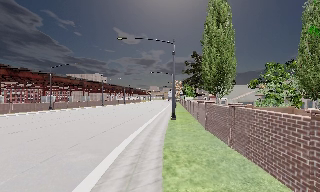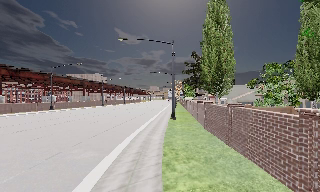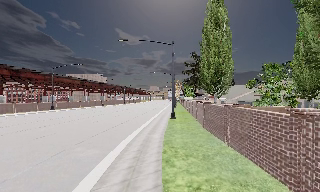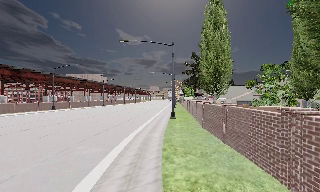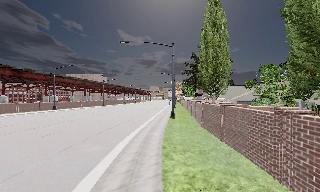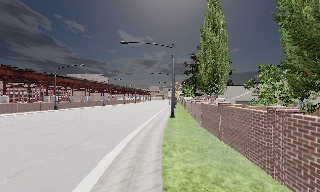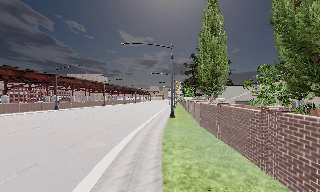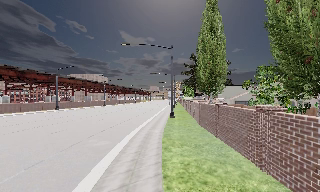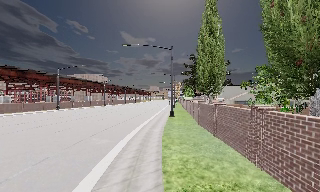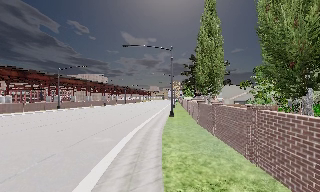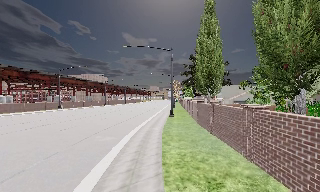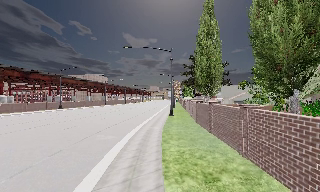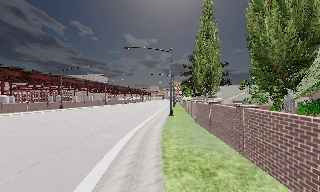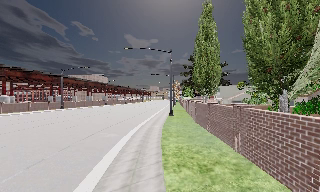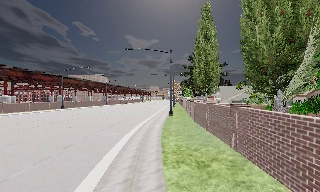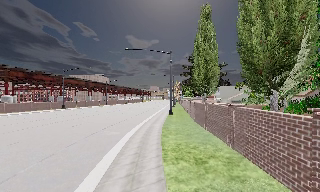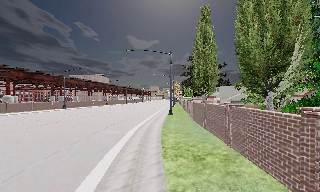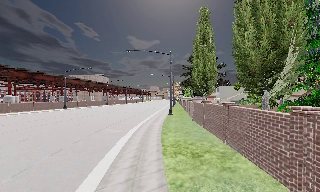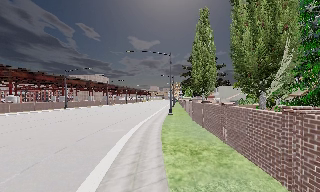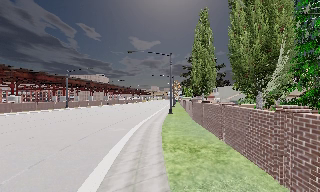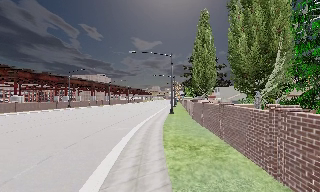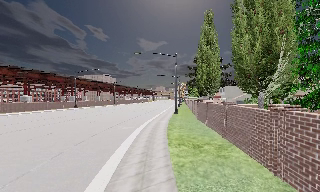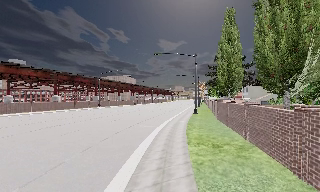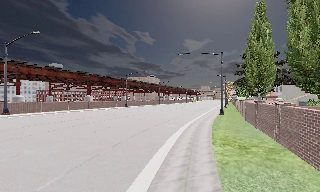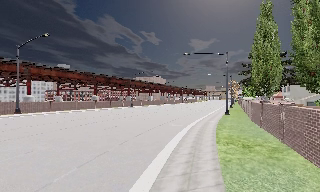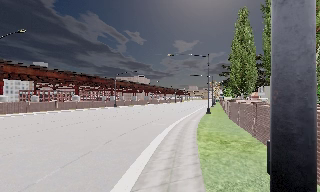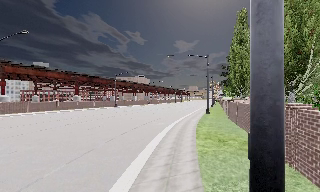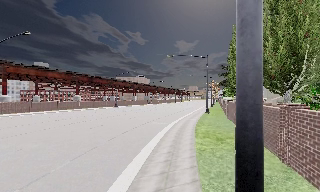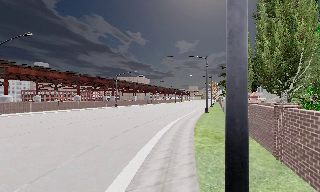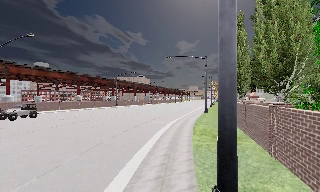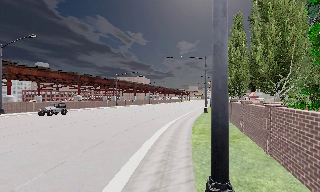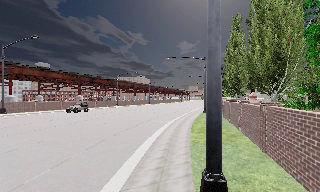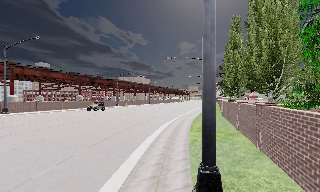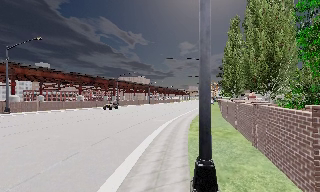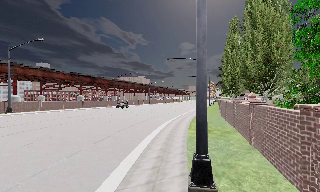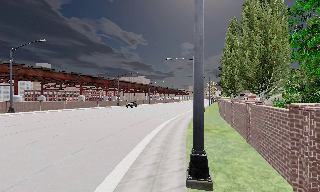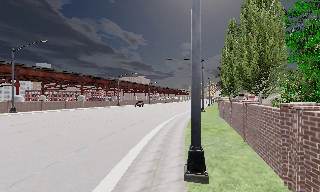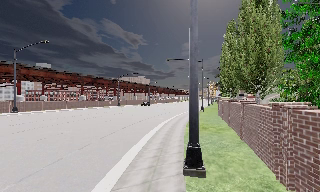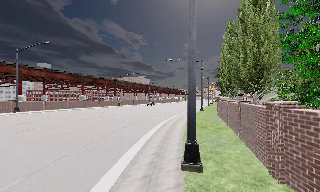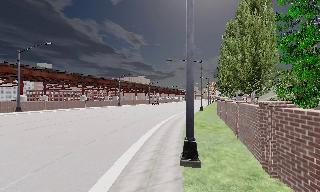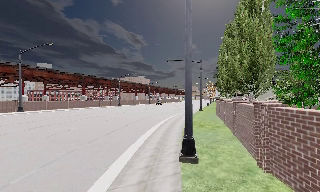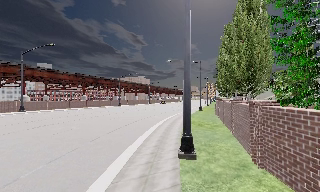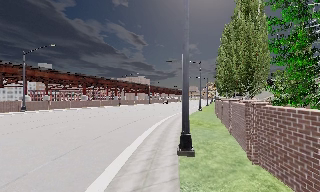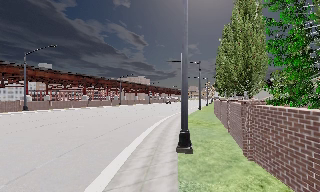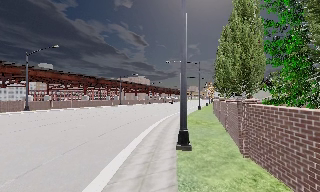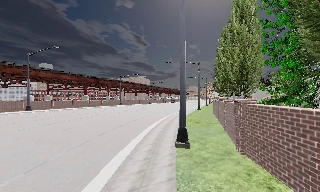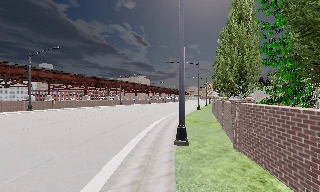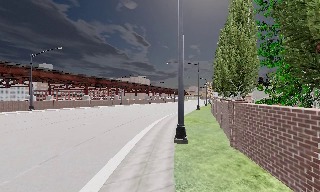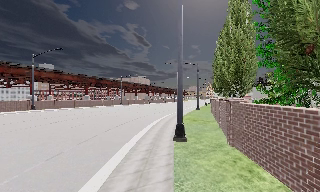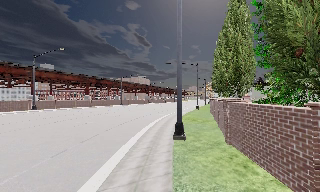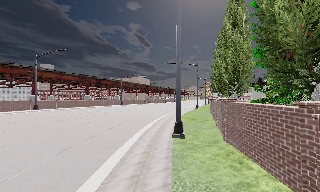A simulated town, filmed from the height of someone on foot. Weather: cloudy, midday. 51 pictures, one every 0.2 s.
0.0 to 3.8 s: The camera travels backward, about 6 m, so what stands in front gets smaller.
3.8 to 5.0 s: The camera swings to its left by about 15 degrees, and the scene slides to the right. It travels backward, about 2 m, so what stands in front gets smaller.
5.0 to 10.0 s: The camera travels backward, about 8 m, so what stands in front gets smaller.
The film runs backward here.
